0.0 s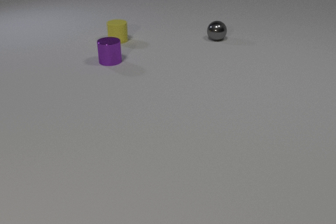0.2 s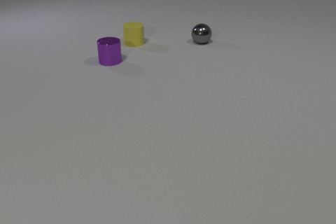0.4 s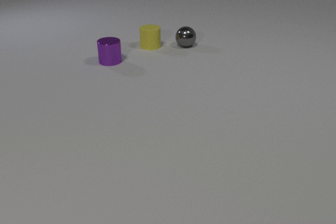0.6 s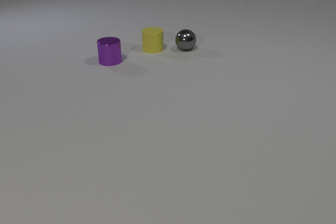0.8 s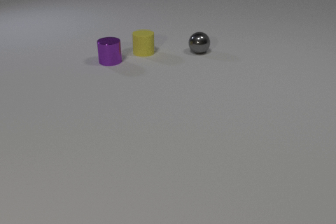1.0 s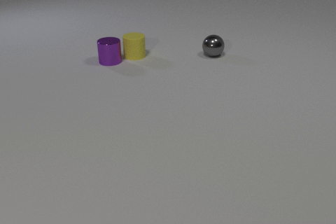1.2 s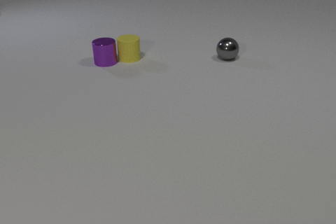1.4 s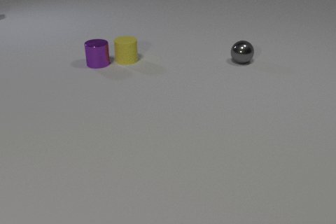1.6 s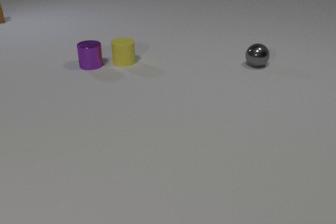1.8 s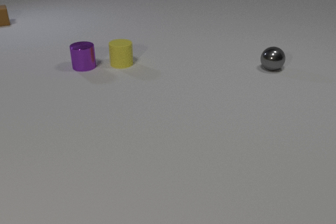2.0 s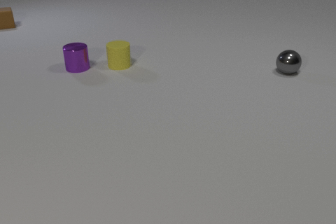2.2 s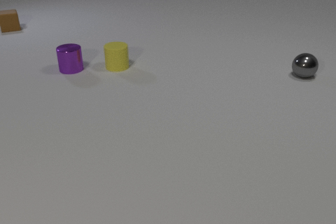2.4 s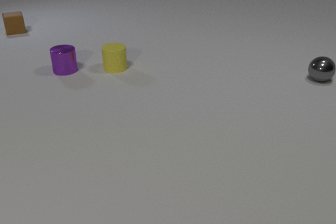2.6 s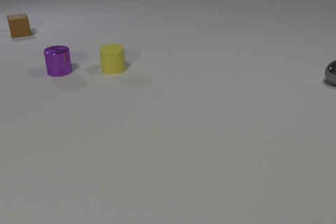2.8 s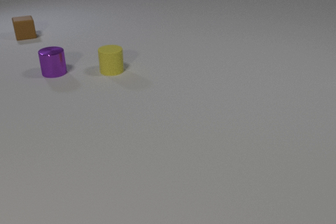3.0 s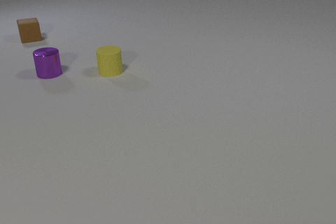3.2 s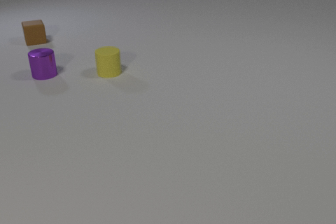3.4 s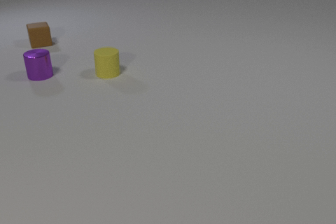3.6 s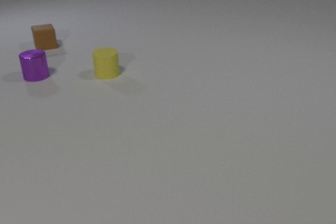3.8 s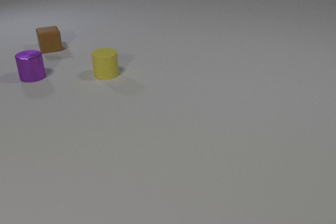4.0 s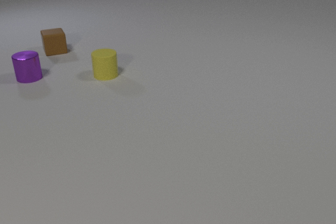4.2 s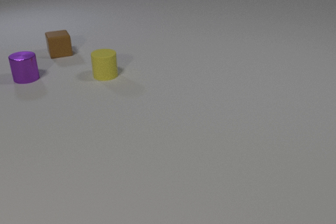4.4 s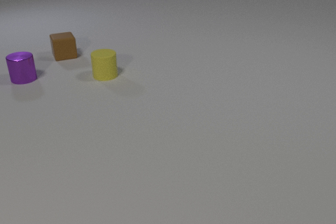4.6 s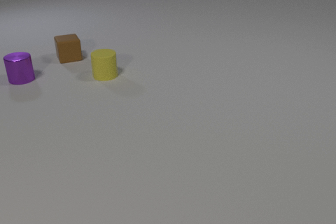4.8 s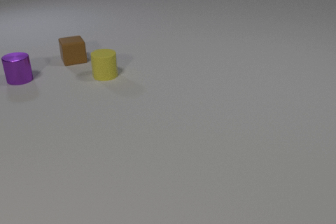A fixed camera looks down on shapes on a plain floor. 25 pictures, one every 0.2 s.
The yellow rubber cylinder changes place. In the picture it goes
toward the camera.
The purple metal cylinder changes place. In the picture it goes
to the left.
0.0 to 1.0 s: The gray metal sphere rolls toward the camera. The yellow rubber cylinder slides toward the camera. The gray metal sphere and the yellow rubber cylinder collide.
1.0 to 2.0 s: The gray metal sphere rolls to the right and toward the camera. The yellow rubber cylinder slides toward the camera and to the left. The purple metal cylinder slides to the left. The brown rubber cube comes in at the left edge, slides toward the camera. The yellow rubber cylinder and the purple metal cylinder collide.
2.0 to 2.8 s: The gray metal sphere rolls to the right, leaves at the right edge. The yellow rubber cylinder slides toward the camera and to the left. The purple metal cylinder slides to the left. The brown rubber cube slides toward the camera and to the right.
2.8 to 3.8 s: The yellow rubber cylinder slides toward the camera and to the left. The purple metal cylinder slides to the left. The brown rubber cube slides toward the camera and to the right.
3.8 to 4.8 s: The purple metal cylinder slides to the left. The brown rubber cube slides toward the camera and to the right.
Are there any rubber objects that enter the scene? yes.
How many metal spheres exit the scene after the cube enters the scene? 1.
What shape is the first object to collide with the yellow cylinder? sphere.
